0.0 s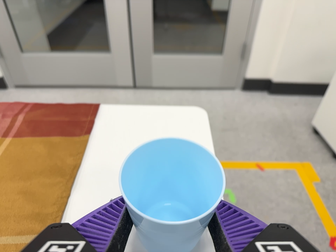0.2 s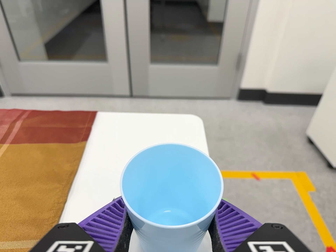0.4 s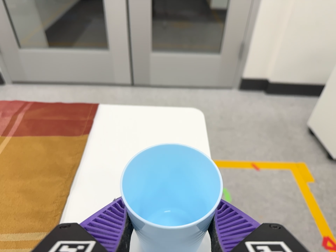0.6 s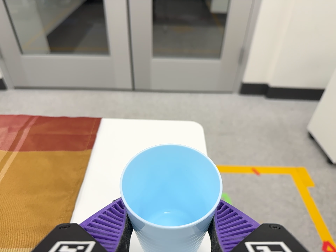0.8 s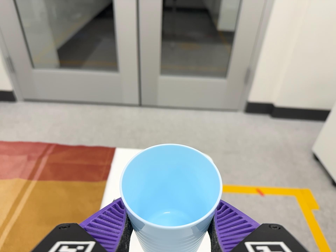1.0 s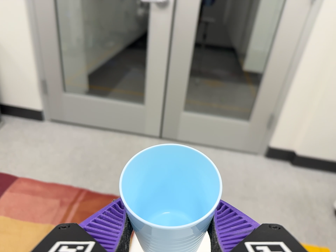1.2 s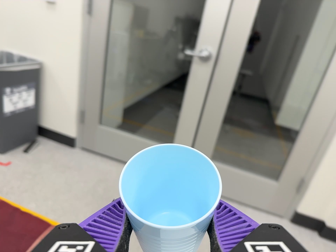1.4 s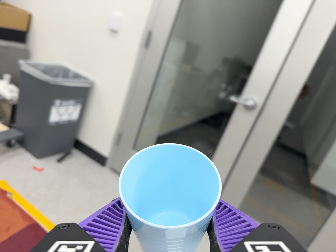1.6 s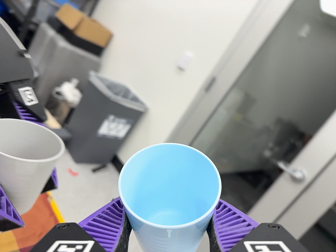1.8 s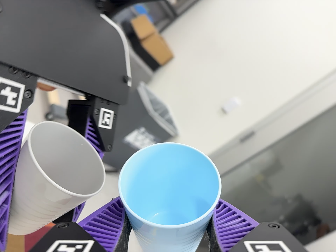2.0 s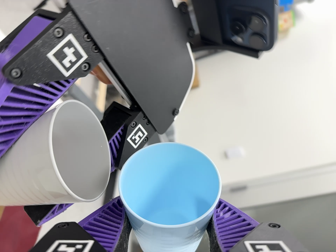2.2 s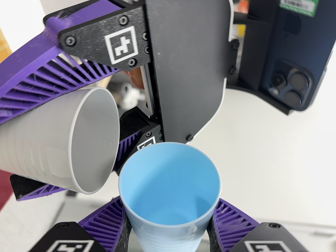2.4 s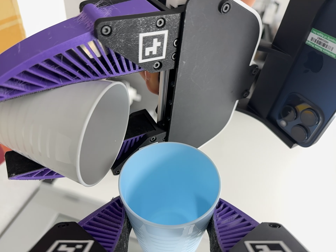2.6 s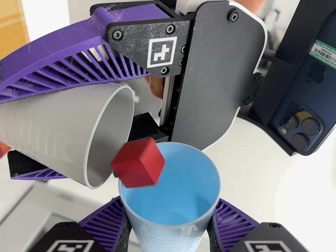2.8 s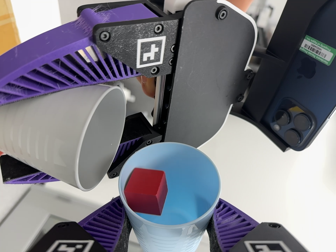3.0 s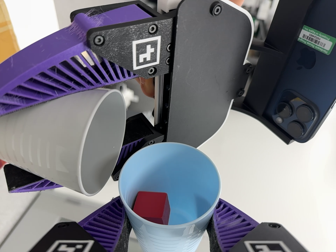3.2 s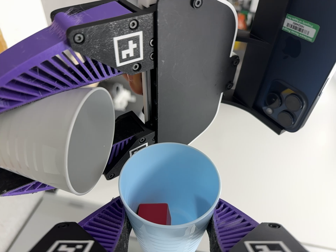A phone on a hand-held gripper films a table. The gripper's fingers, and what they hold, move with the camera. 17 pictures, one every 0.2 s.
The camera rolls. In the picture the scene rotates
clockwise.
The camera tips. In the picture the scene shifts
downward.
0.0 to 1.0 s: The camera travels toward the top of its view and backward, about 12 cm, so close, fixed things drift downward. Its aim tips toward the top of its view by about 10 degrees, and the scene shifts downward. It rolls about its line of sight by about 10 degrees, and the scene rotates clockwise.
1.0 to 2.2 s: The scene slides to the right, as the camera pans about 25 degrees to its left. It travels to its left and toward the top of its view, about 28 cm, so close, fixed things drift to the right. Its aim tips toward the top of its view by about 35 degrees, and the scene shifts downward. It rolls about its line of sight by about 100 degrees, and the scene rotates clockwise.
2.2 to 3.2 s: The camera shifts only a little, or ends up much as it began.
The film runs backward here.
